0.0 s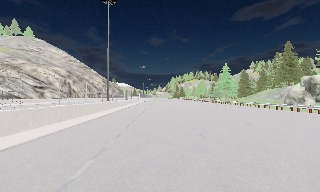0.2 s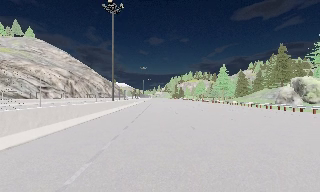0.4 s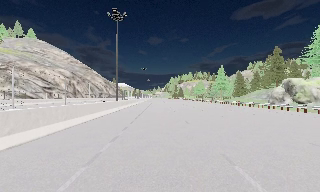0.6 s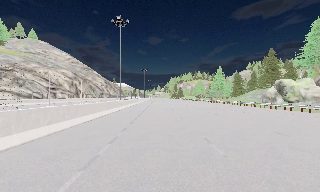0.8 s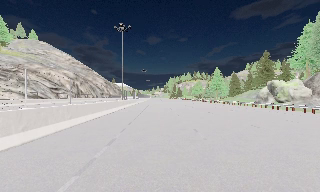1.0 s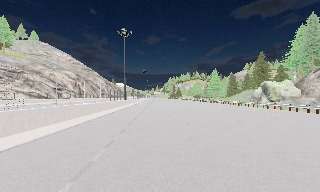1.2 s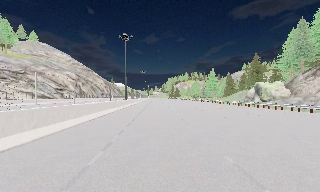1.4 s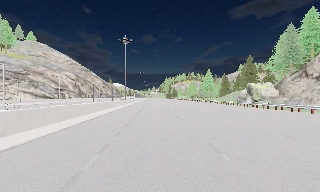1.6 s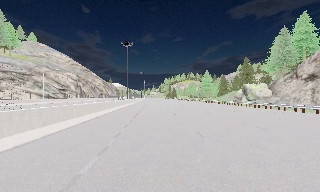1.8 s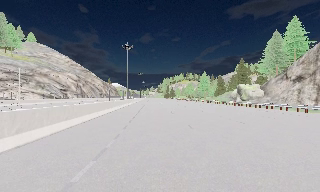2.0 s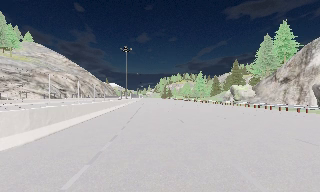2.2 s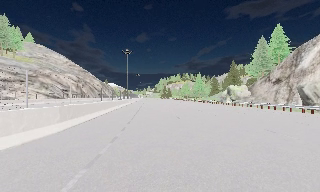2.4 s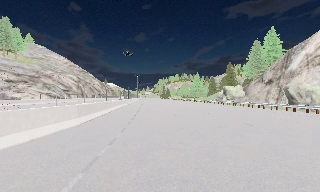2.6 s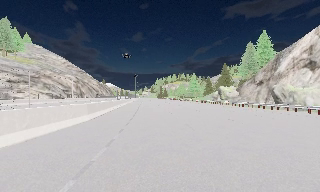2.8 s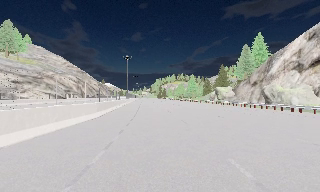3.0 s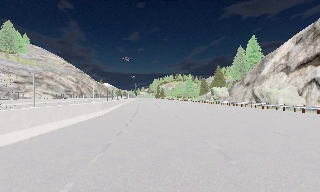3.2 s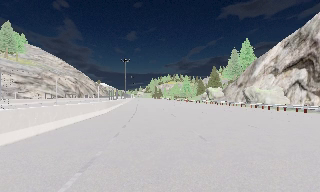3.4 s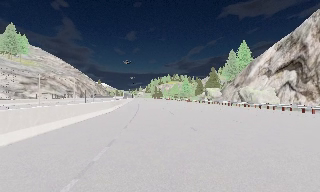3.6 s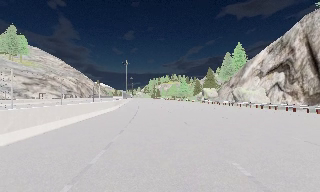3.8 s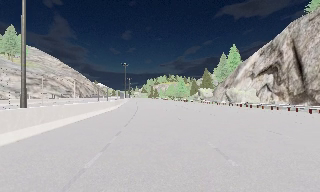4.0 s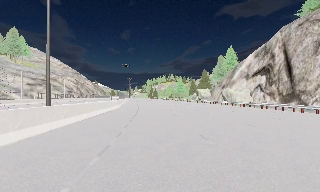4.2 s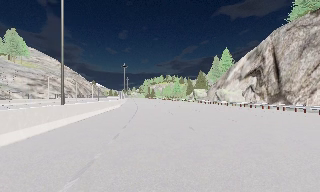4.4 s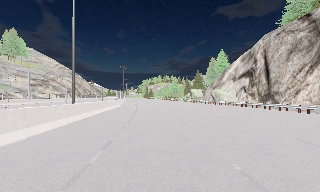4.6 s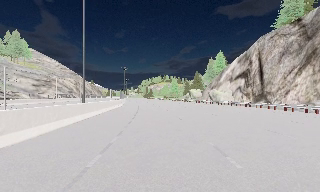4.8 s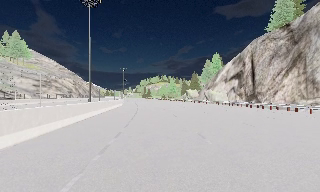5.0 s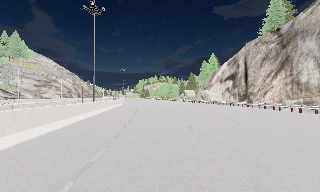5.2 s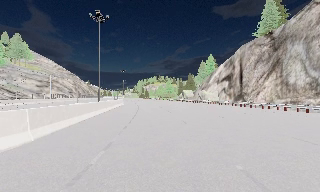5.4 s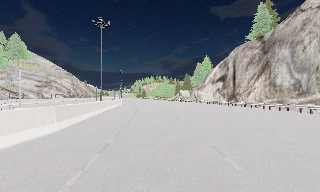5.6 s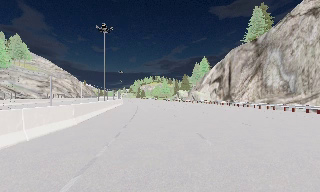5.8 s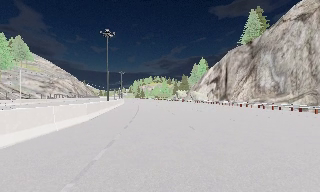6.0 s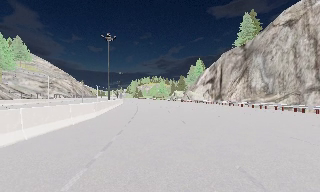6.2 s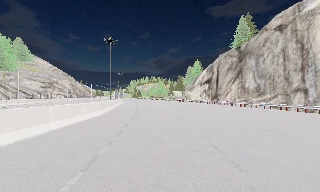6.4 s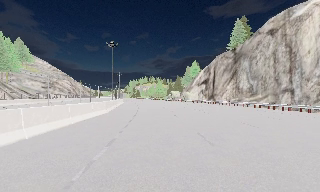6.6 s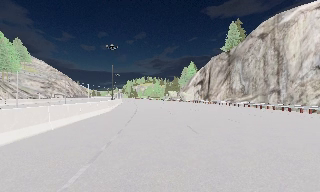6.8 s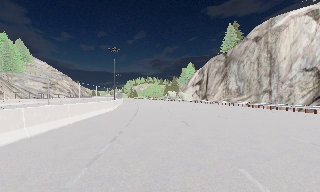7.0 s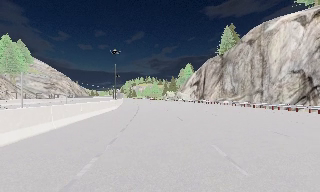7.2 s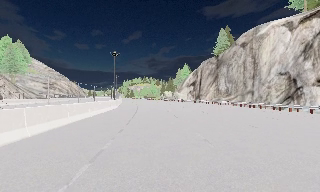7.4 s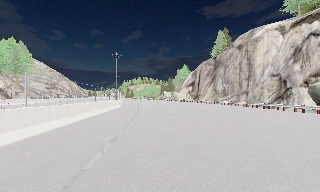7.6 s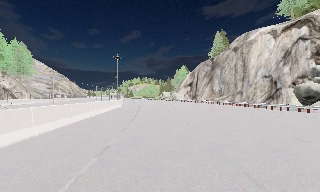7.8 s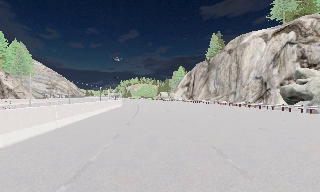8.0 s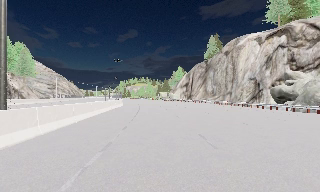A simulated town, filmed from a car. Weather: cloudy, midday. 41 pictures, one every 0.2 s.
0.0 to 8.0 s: The scene slides to the left, as the camera pans about 20 degrees to its right. It travels backward, about 70 m, so what stands in front gets smaller.
The film runs backward here.
